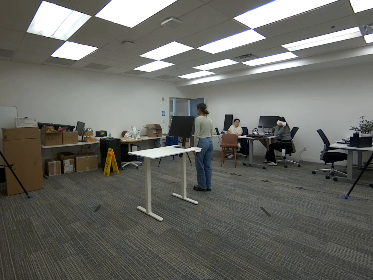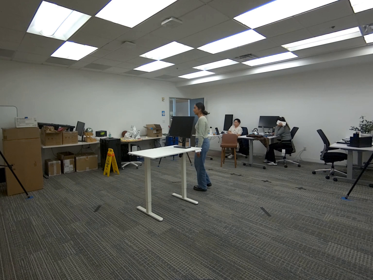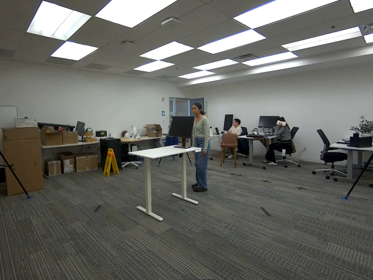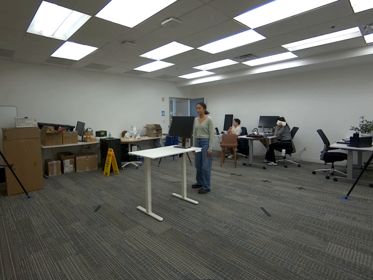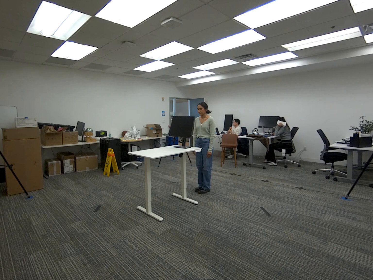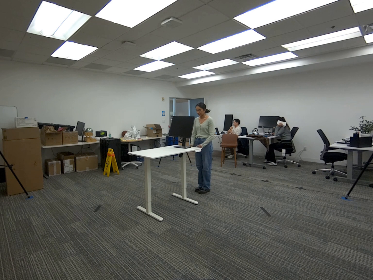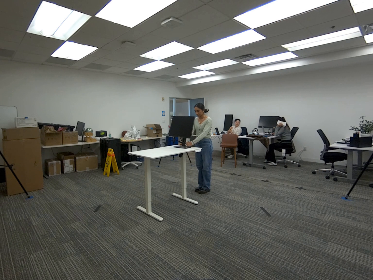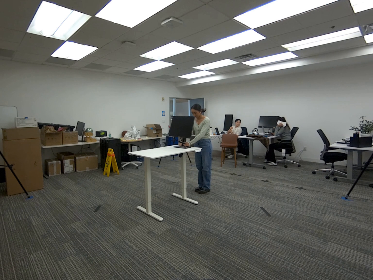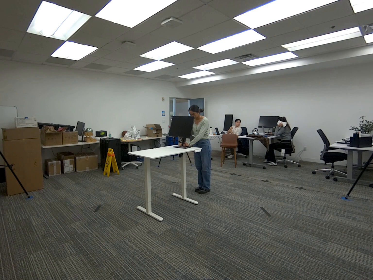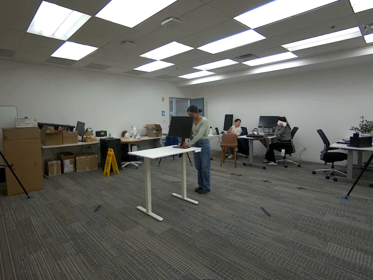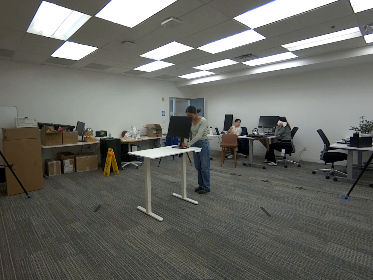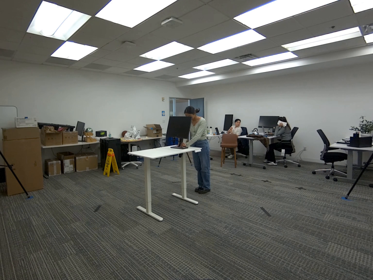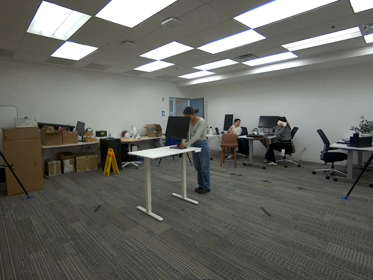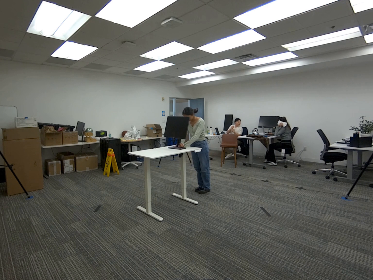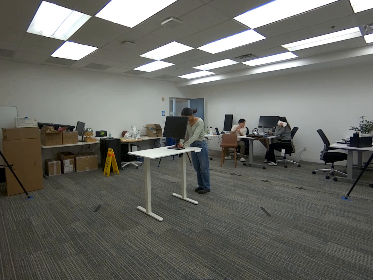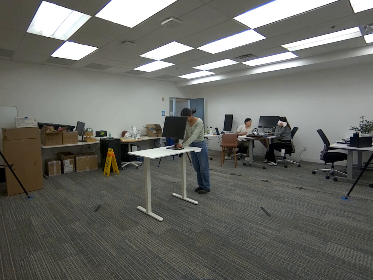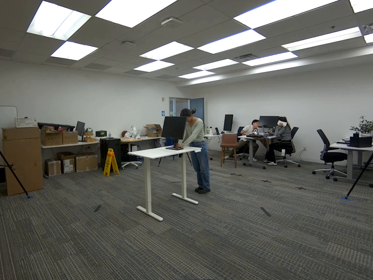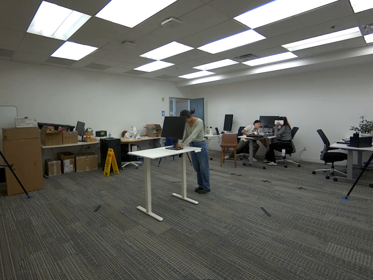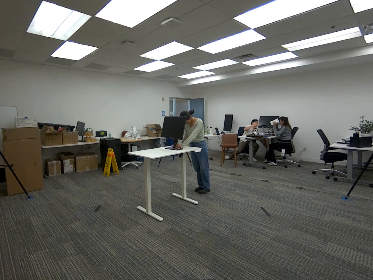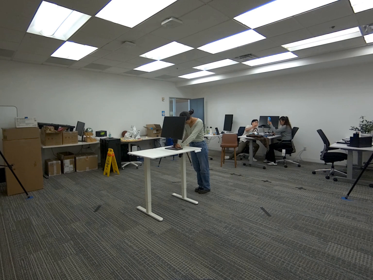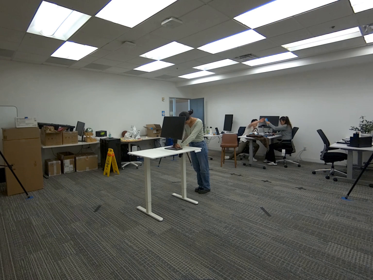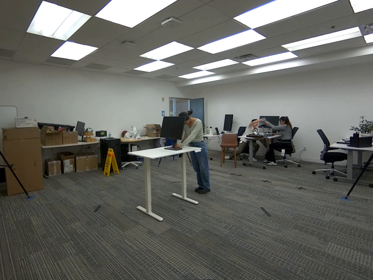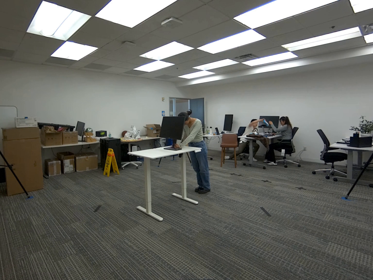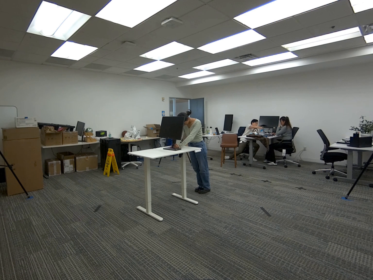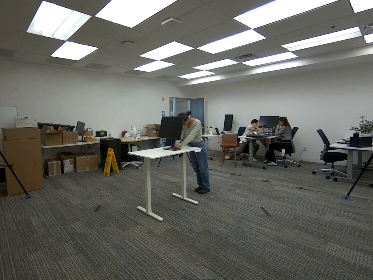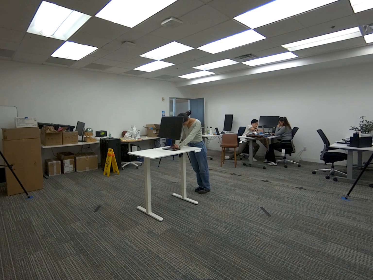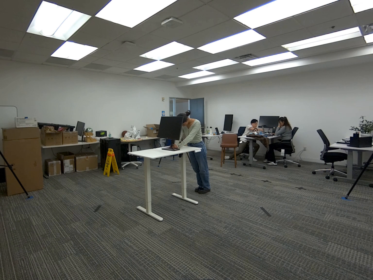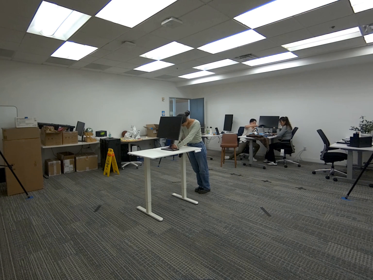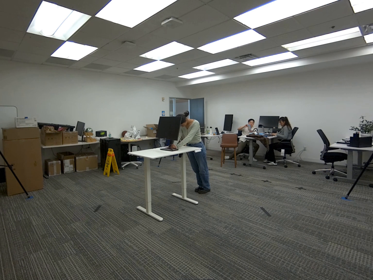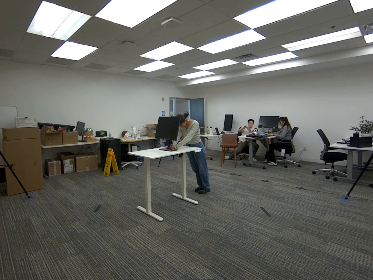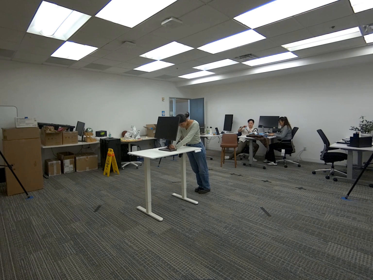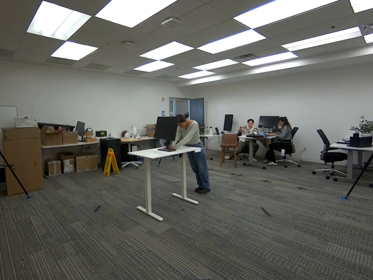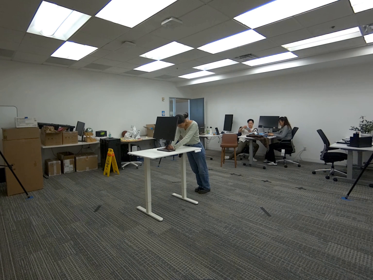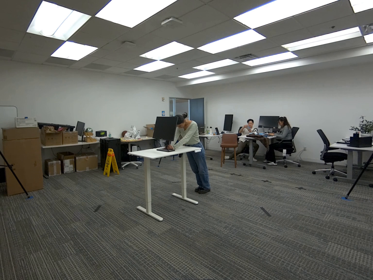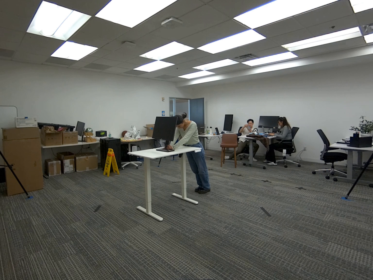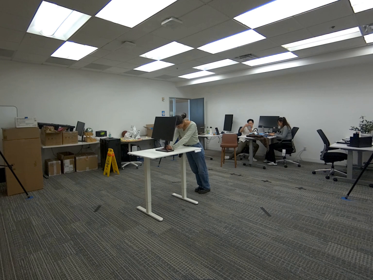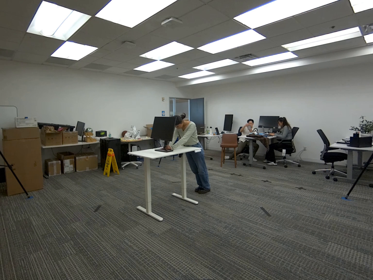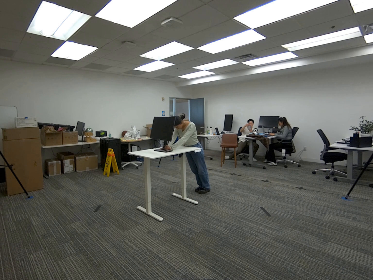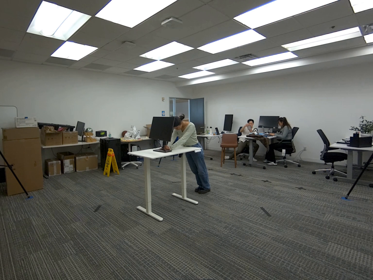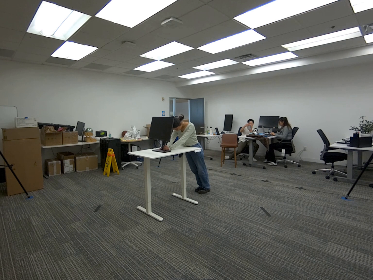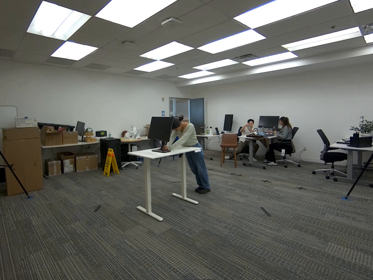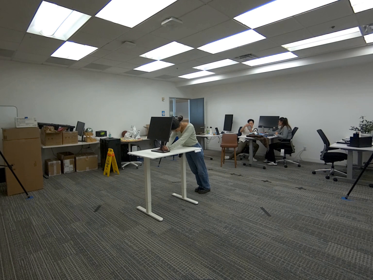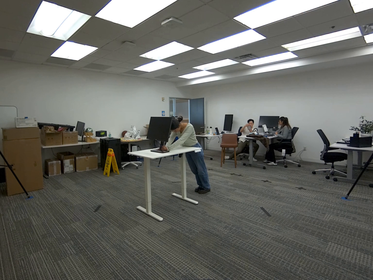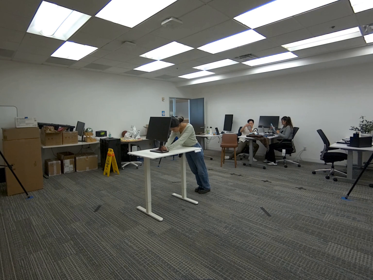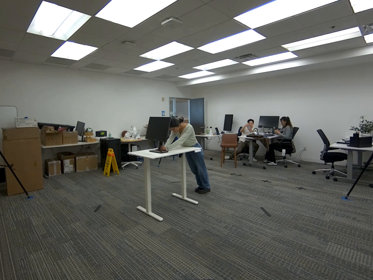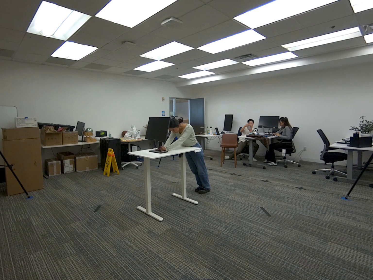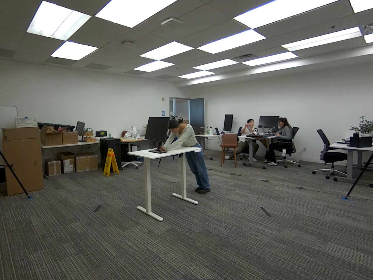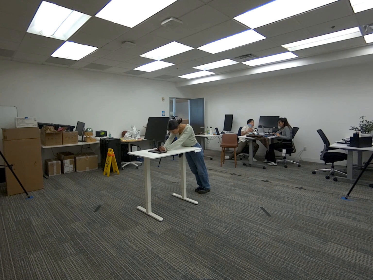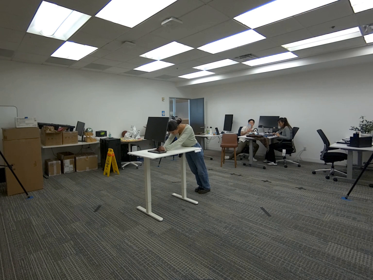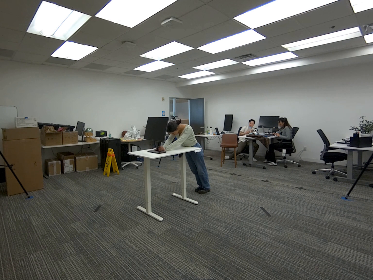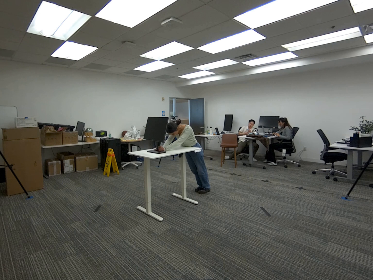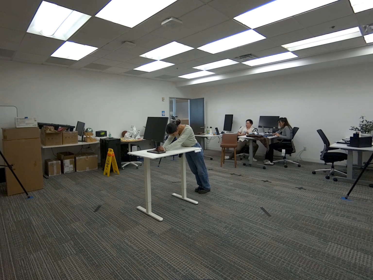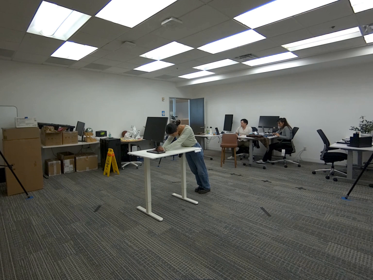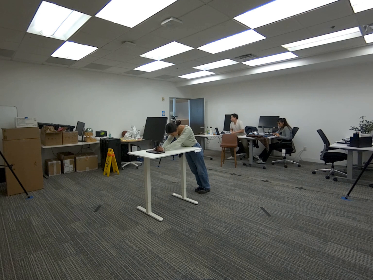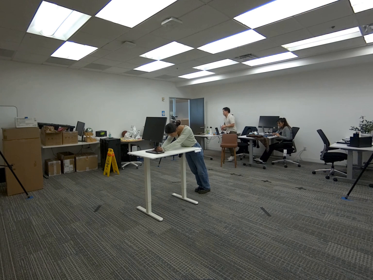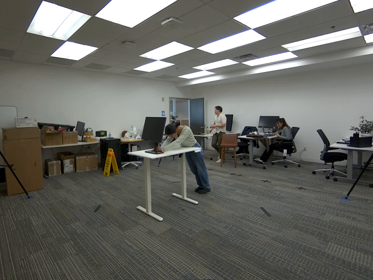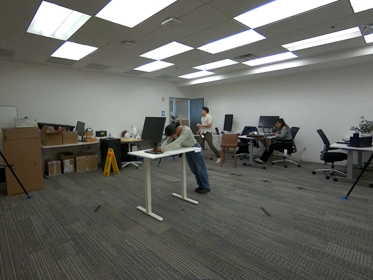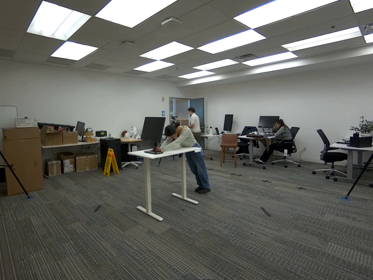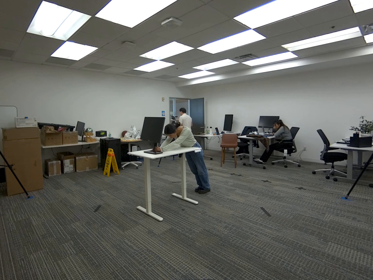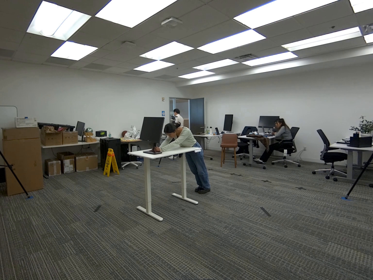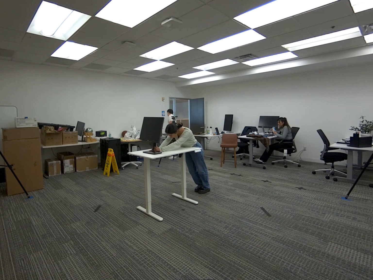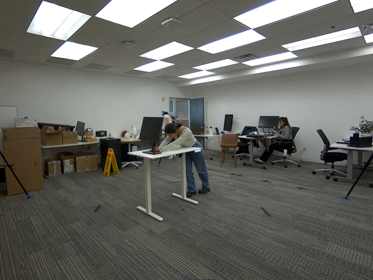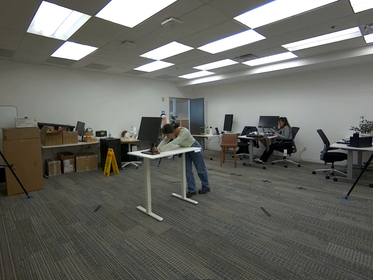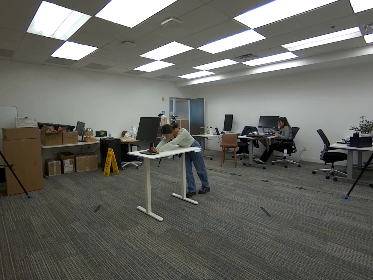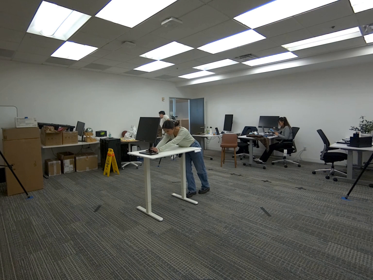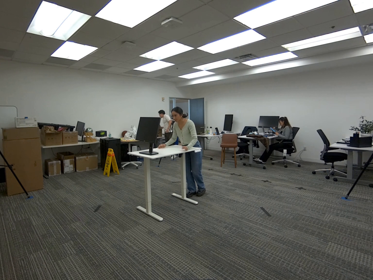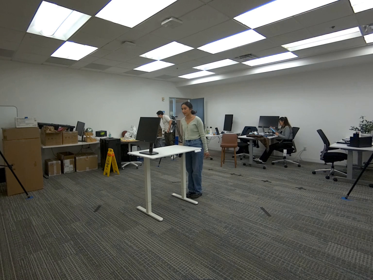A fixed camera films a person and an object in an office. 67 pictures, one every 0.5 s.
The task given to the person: Walk over to the monitor on the white desk and slide the monitor away from you.'.
